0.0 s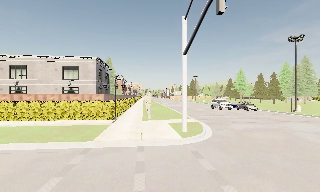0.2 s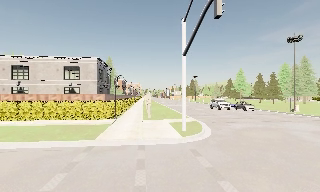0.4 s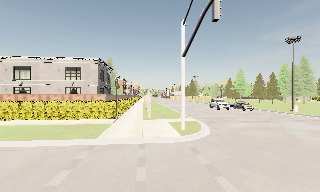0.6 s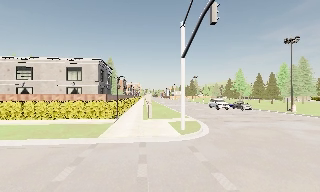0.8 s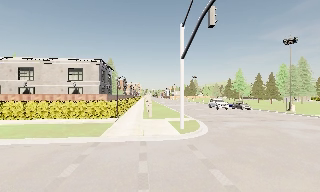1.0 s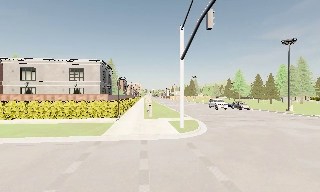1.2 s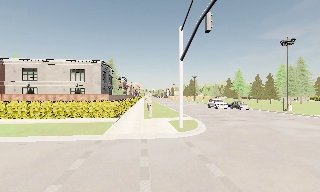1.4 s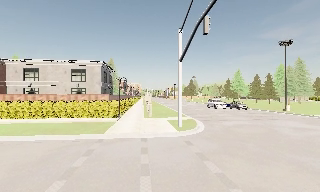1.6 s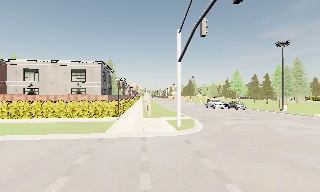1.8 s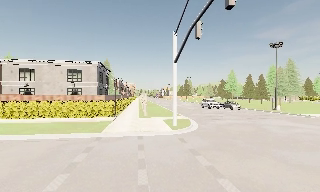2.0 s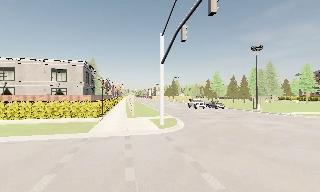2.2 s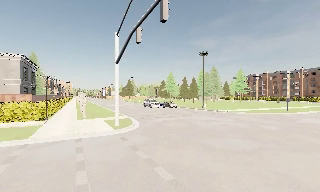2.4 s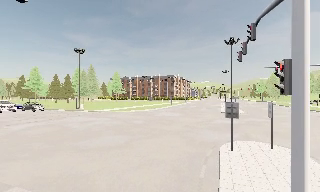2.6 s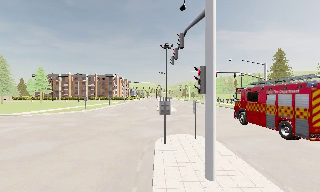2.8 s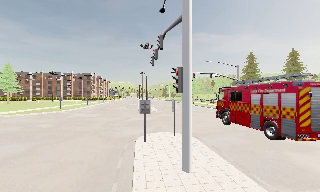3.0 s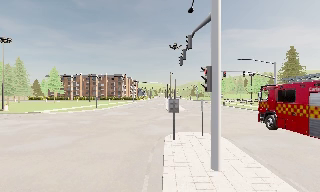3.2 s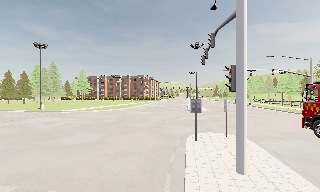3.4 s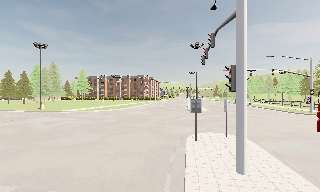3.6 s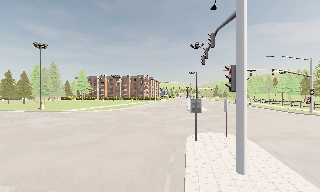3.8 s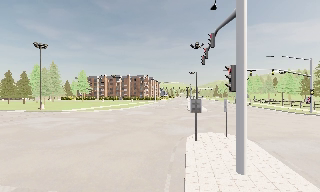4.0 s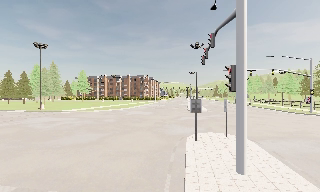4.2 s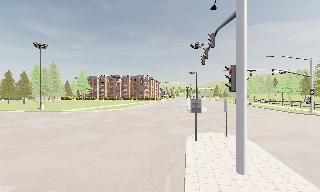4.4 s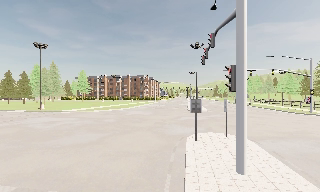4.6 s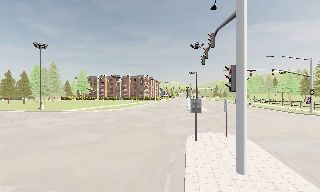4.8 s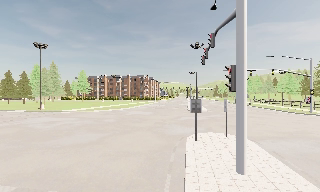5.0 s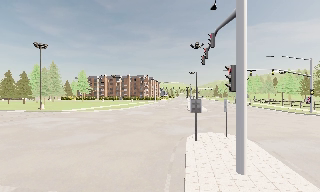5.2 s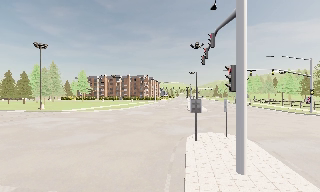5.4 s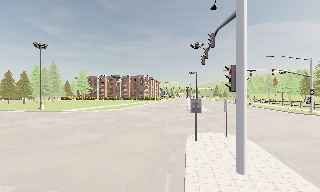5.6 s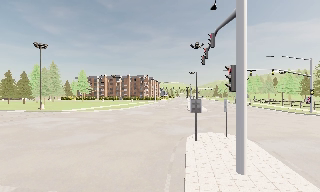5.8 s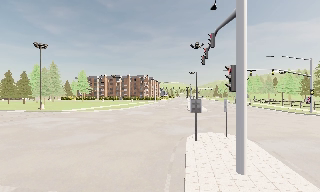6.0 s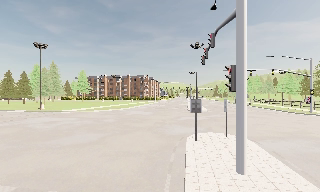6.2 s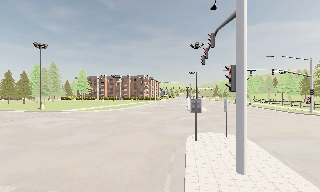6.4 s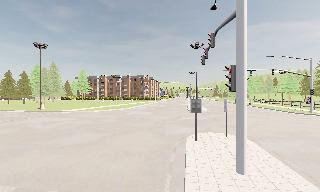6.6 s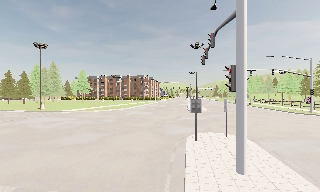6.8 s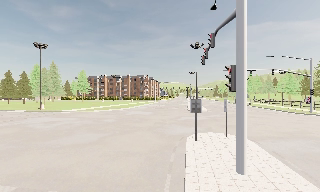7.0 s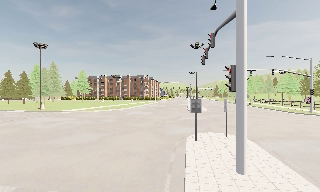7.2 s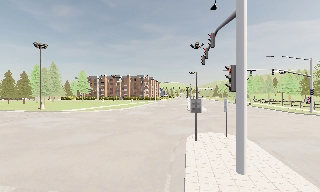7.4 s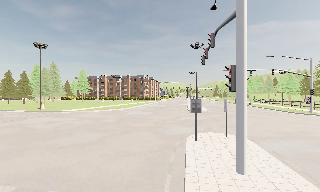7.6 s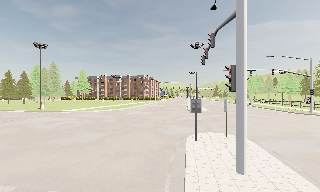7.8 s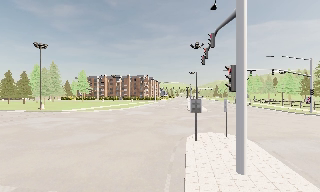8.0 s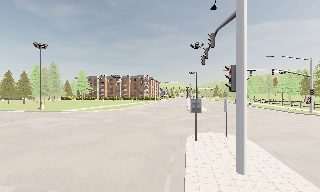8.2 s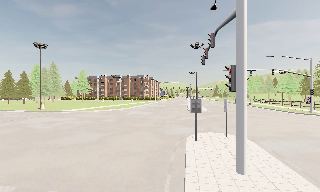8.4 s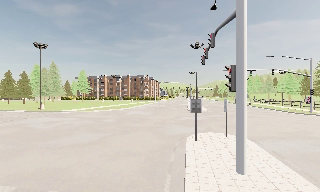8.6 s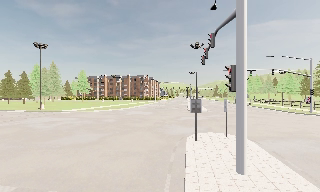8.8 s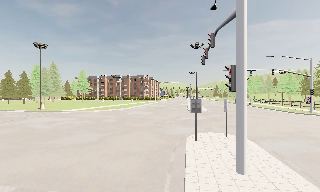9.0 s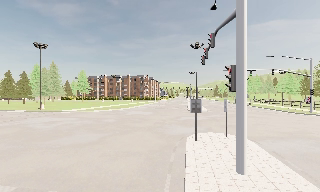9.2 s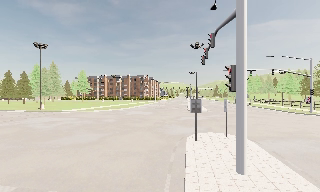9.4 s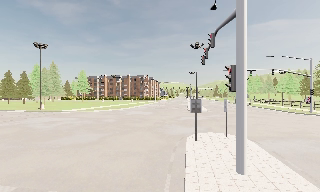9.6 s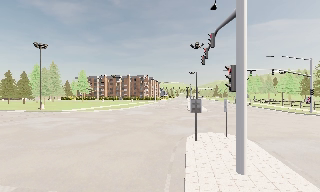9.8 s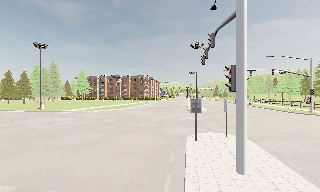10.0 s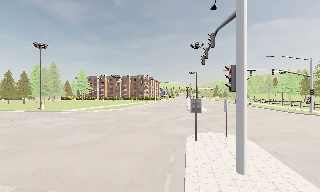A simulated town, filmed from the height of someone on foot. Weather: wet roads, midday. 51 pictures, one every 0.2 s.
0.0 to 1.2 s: The camera travels backward, about 1.5 m, so what stands in front gets smaller.
1.2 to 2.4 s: The camera pans to its right, which is clockwise from overhead, by about 65 degrees. It travels backward, about 1.5 m.
2.4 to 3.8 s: The camera swings to its right by about 10 degrees, and the scene slides to the left. It travels backward, about 1 m, so what stands in front gets smaller. It loses speed.
3.8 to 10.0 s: The camera keeps its place and its aim.
The film runs backward here.
